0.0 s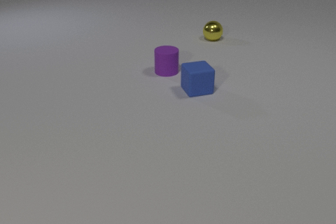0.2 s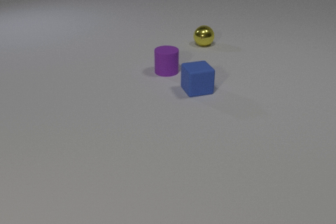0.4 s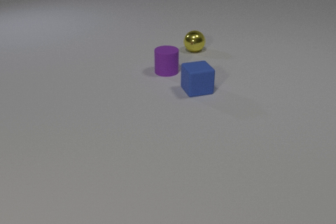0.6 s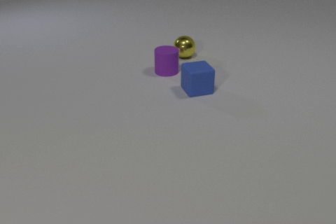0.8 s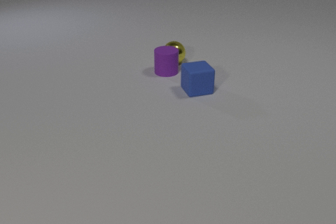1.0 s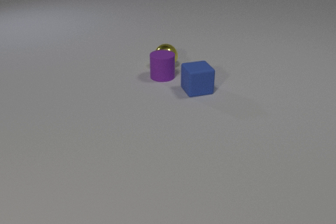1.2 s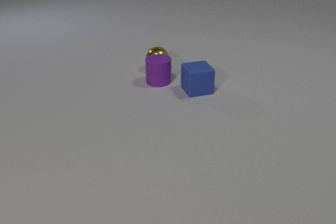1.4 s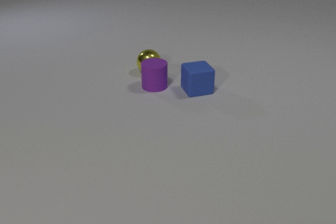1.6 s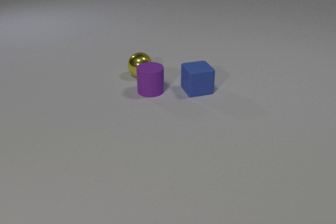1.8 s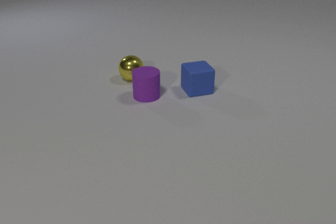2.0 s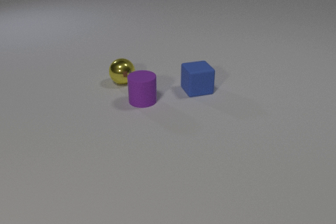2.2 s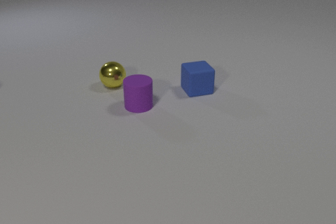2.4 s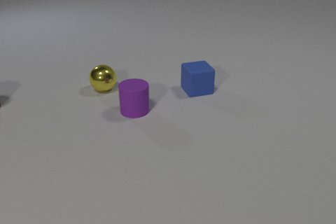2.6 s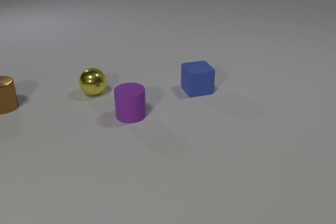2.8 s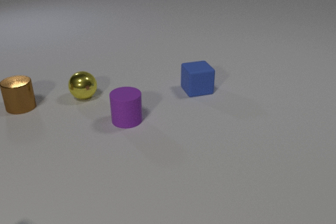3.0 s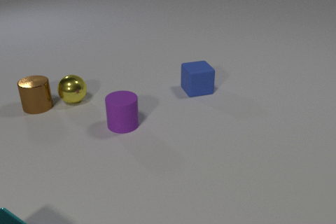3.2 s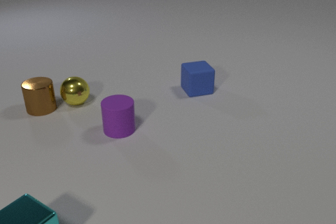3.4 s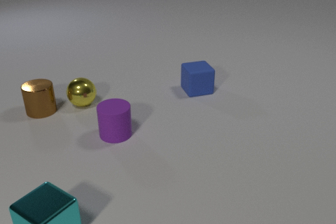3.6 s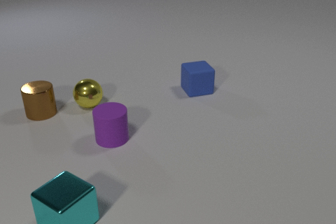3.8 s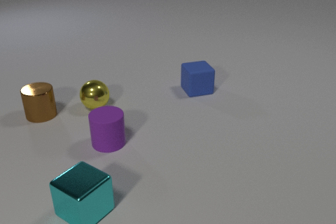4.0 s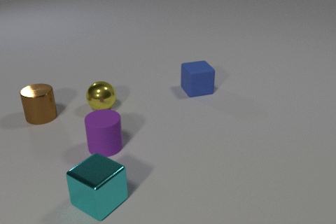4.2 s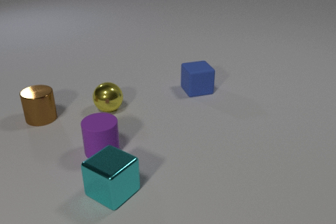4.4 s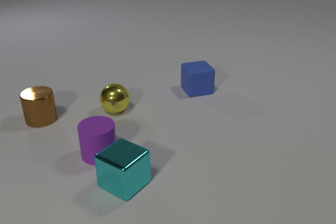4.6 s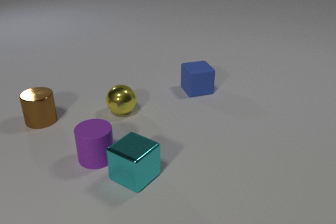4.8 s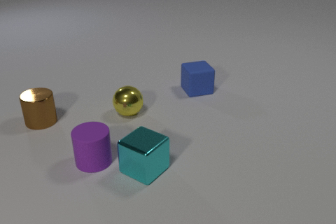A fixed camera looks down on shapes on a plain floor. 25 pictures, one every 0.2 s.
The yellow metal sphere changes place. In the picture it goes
toward the camera.
The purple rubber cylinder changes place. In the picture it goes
toward the camera.
0.0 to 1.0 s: The yellow metal sphere rolls toward the camera and to the left. The purple rubber cylinder slides toward the camera. The yellow metal sphere and the purple rubber cylinder collide.
1.0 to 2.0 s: The yellow metal sphere rolls to the left and toward the camera. The purple rubber cylinder slides toward the camera.
2.0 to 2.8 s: The yellow metal sphere rolls to the left and toward the camera. The purple rubber cylinder slides toward the camera and to the left. The brown metal cylinder comes in at the left edge, slides to the right and toward the camera.
2.8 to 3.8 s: The yellow metal sphere rolls toward the camera and to the right. The purple rubber cylinder slides toward the camera and to the left. The brown metal cylinder slides toward the camera and to the right. The cyan metal cube comes in at the bottom edge, slides to the right and away from the camera. The yellow metal sphere and the brown metal cylinder collide.
3.8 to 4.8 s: The yellow metal sphere rolls to the right and toward the camera. The purple rubber cylinder slides toward the camera and to the left. The brown metal cylinder slides toward the camera. The cyan metal cube slides to the right and away from the camera.
How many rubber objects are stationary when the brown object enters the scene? 1.
What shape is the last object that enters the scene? cube.
Are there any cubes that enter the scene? yes.
